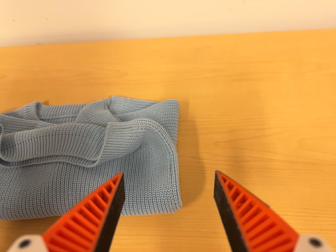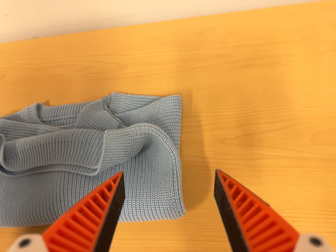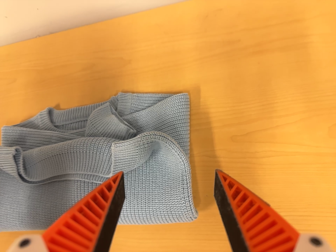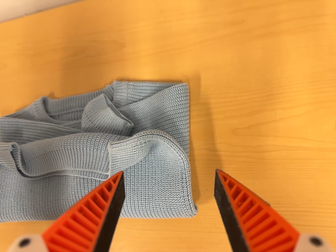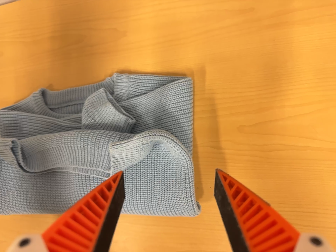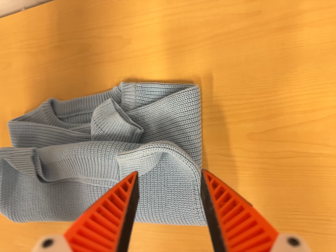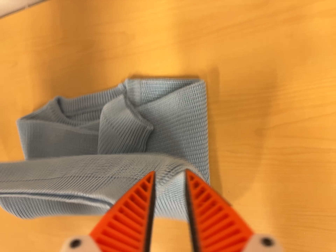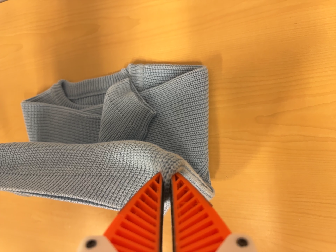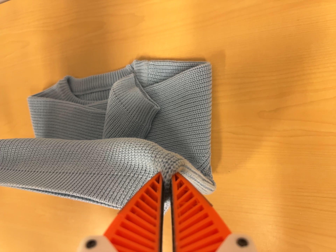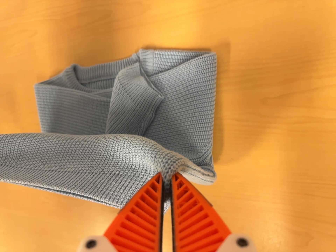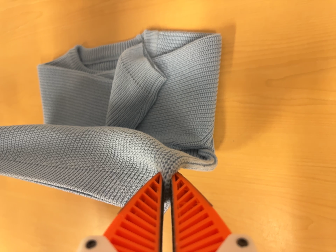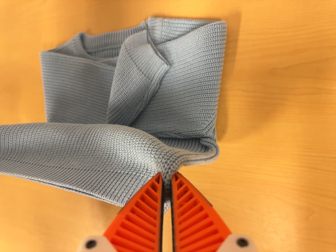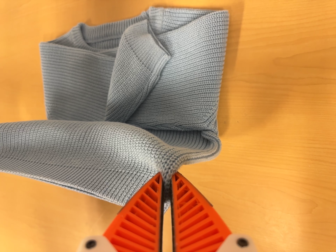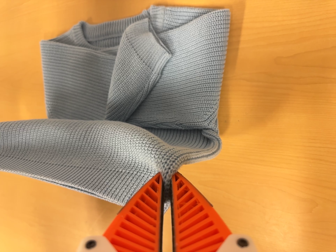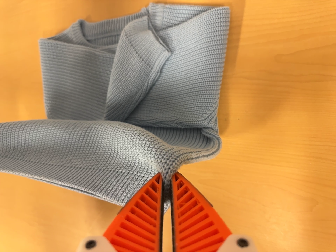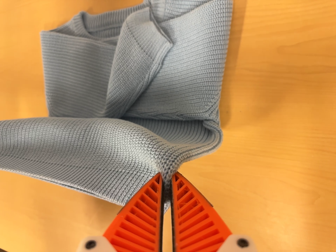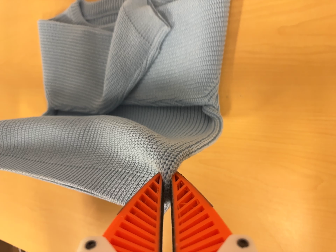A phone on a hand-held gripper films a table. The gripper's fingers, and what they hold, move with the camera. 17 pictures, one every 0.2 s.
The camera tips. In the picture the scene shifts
upward.
0.0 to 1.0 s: The camera pans to its left by about 10 degrees. It travels toward the top of its view, about 22 cm. Its aim tips toward the bottom of its view by about 30 degrees. It rolls about its line of sight by about 10 degrees, and the scene rotates counterclockwise.
1.0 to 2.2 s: The camera travels toward the bottom of its view, about 7 cm, so close, fixed things drift upward.
2.2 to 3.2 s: The camera shifts only a little, or ends up much as it began.
The film runs backward here.
